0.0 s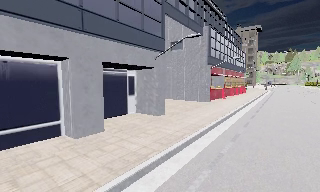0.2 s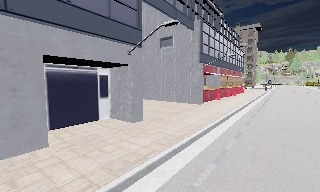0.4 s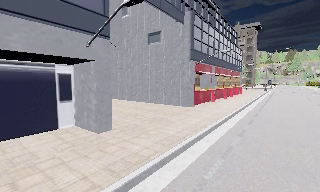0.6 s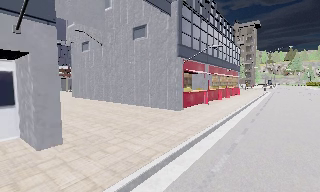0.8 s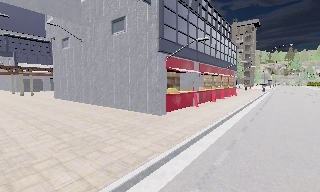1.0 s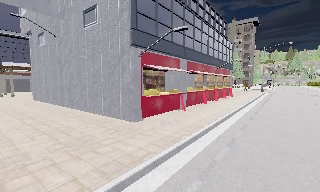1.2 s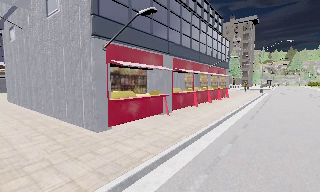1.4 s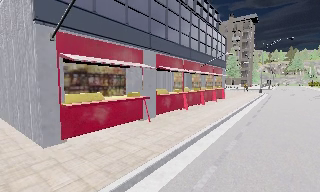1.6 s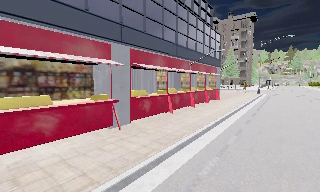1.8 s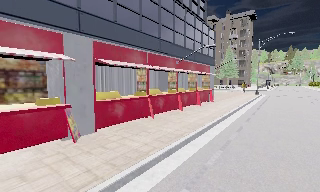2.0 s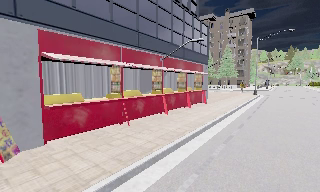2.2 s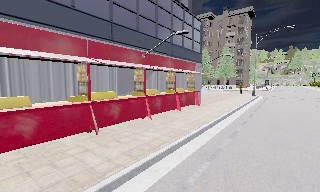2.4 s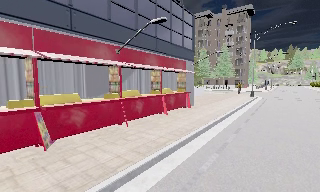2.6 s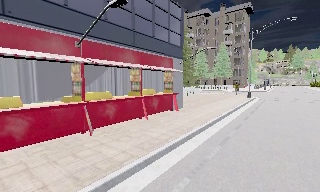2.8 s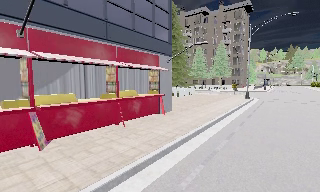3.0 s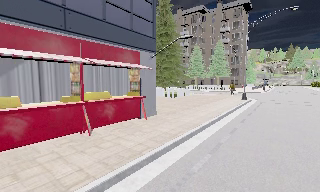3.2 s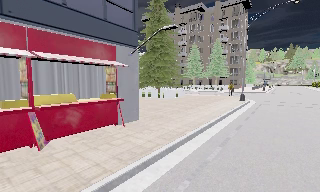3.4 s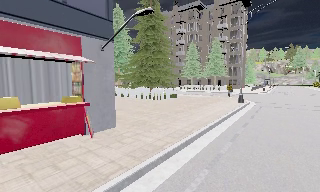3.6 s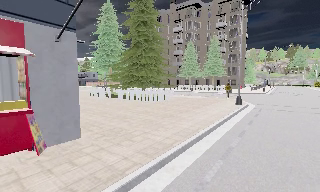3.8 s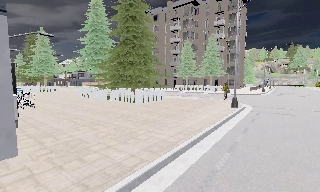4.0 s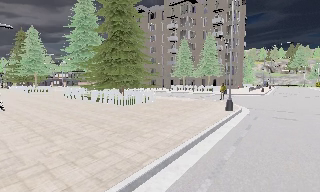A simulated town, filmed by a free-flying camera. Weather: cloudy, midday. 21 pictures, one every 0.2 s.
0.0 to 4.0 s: The camera travels forward and to its right, about 30 m, so what stands in front looms larger.
The film runs backward here.
